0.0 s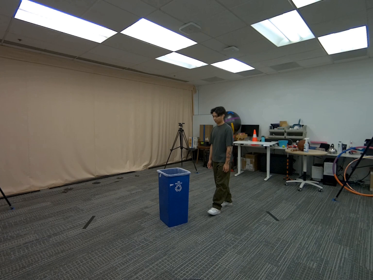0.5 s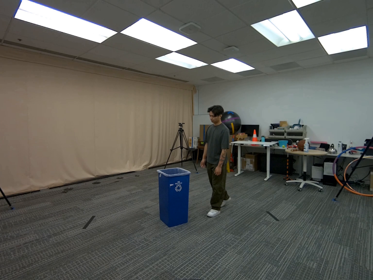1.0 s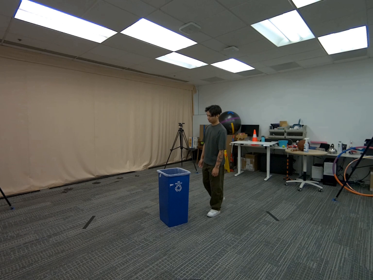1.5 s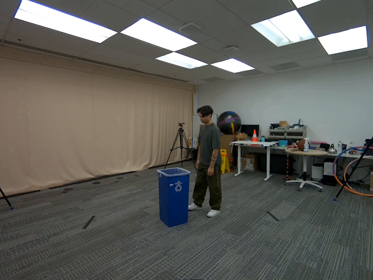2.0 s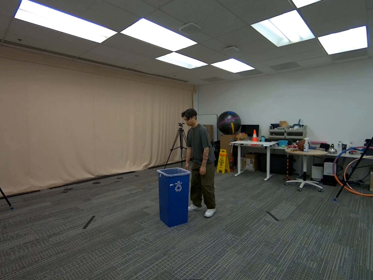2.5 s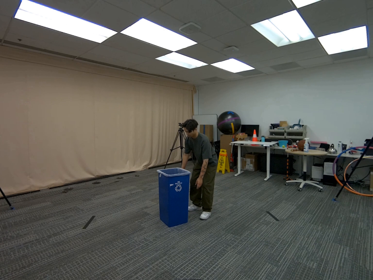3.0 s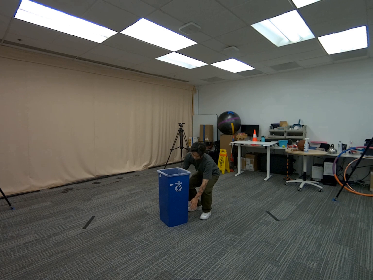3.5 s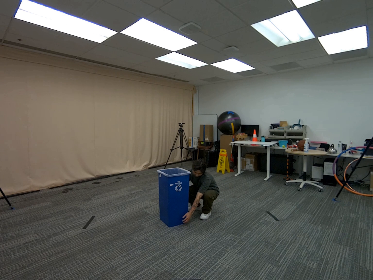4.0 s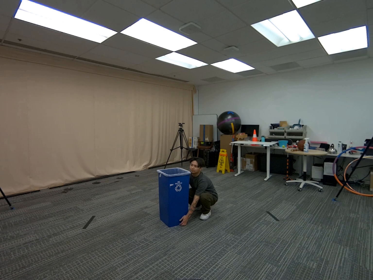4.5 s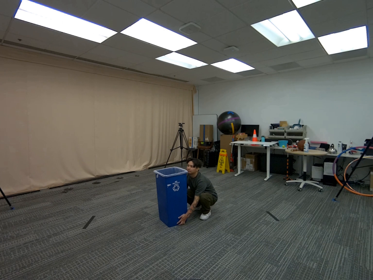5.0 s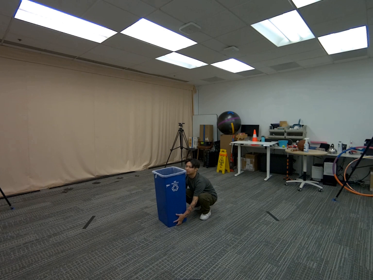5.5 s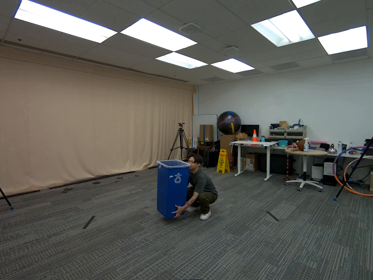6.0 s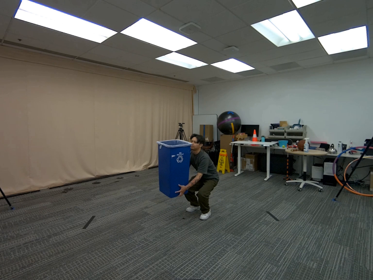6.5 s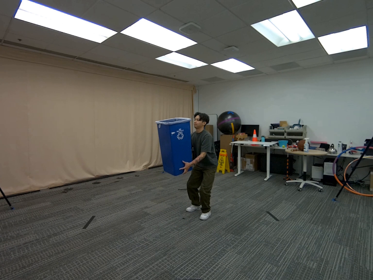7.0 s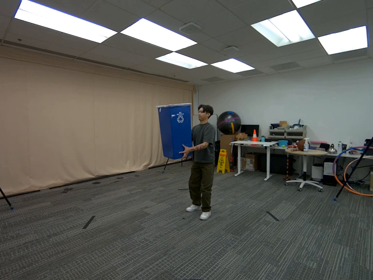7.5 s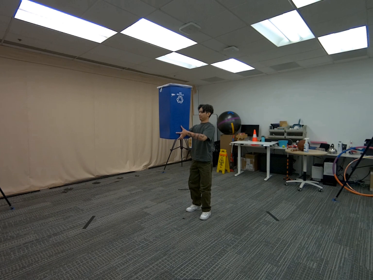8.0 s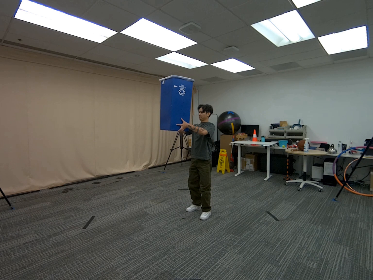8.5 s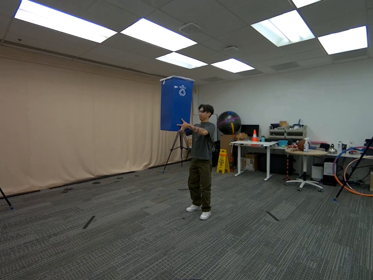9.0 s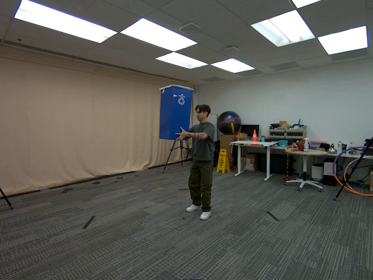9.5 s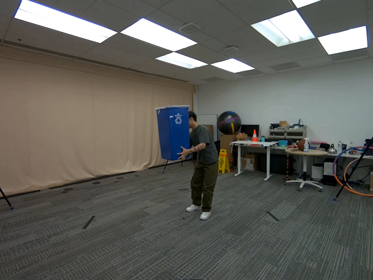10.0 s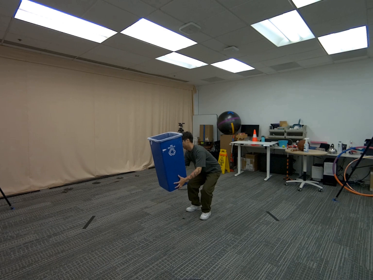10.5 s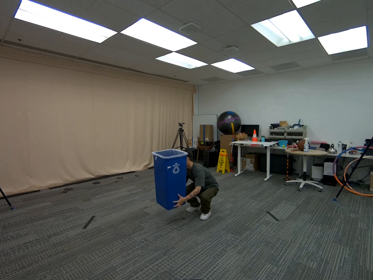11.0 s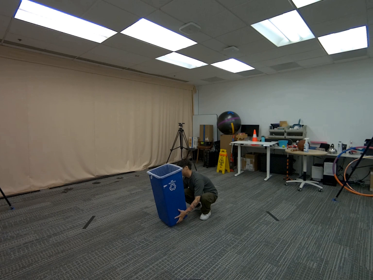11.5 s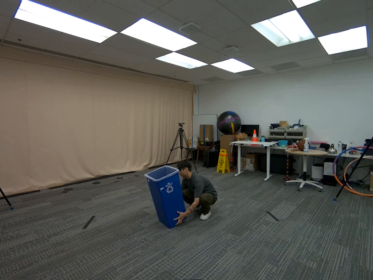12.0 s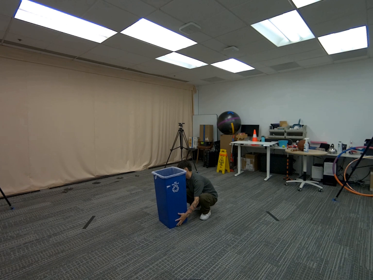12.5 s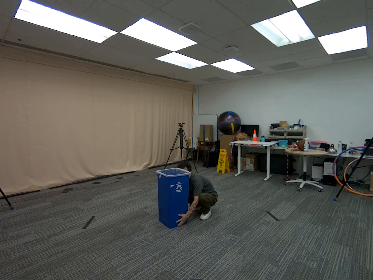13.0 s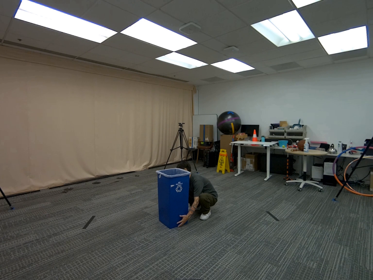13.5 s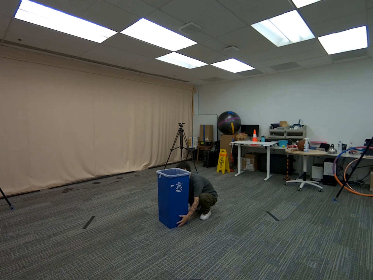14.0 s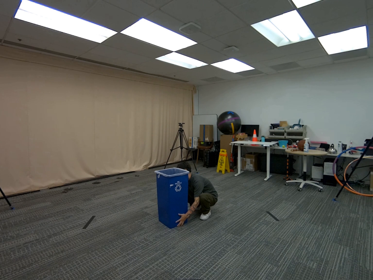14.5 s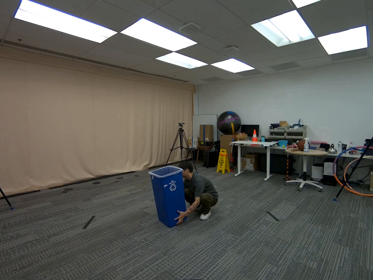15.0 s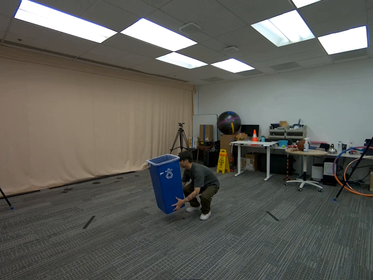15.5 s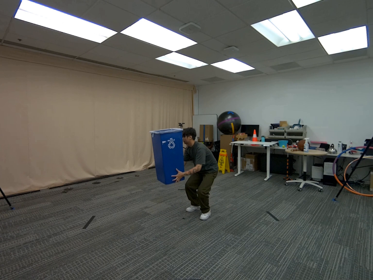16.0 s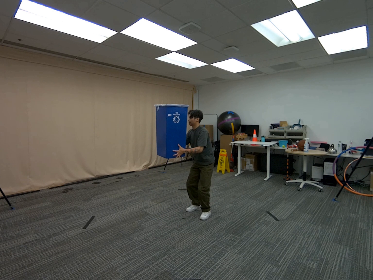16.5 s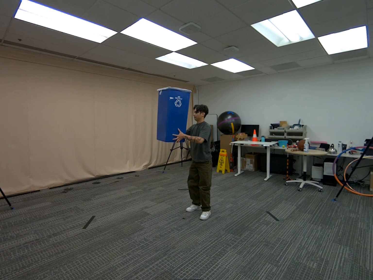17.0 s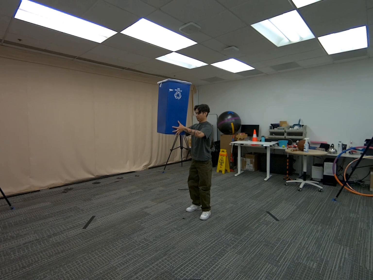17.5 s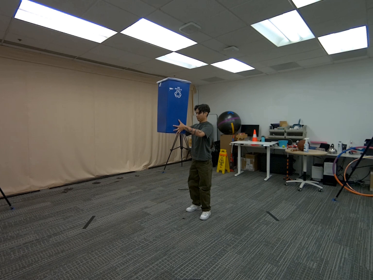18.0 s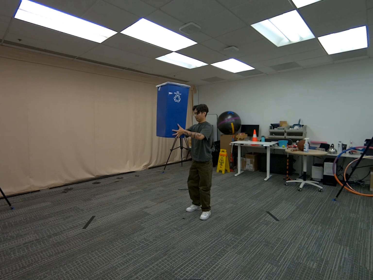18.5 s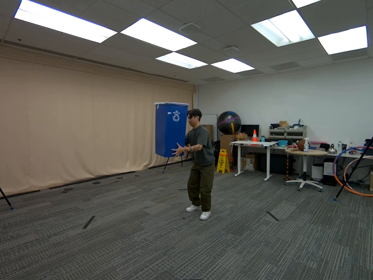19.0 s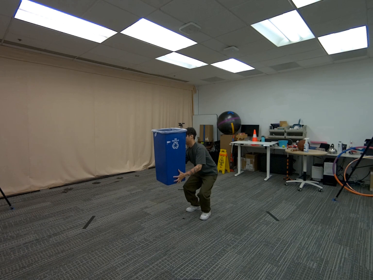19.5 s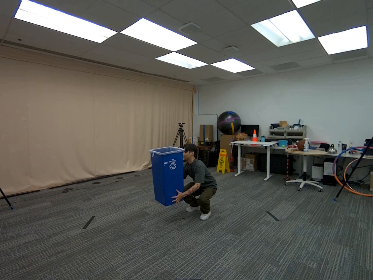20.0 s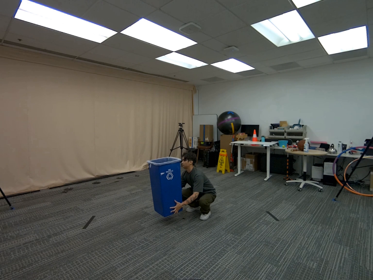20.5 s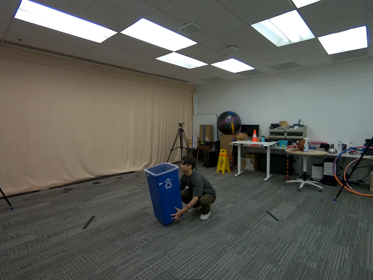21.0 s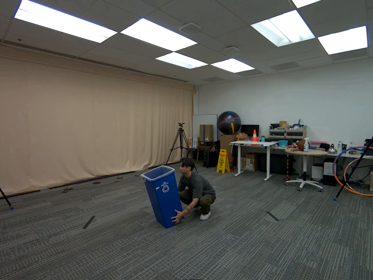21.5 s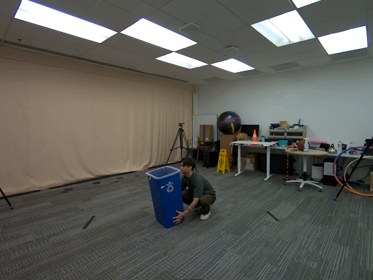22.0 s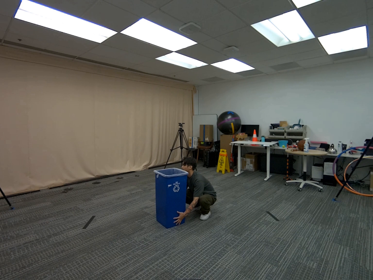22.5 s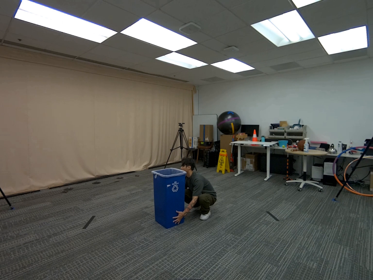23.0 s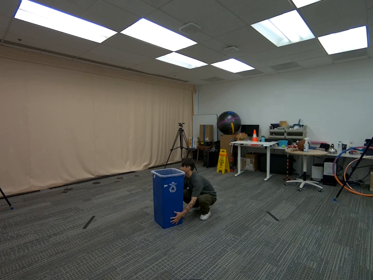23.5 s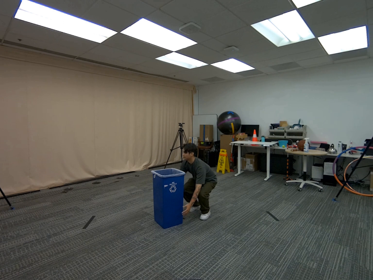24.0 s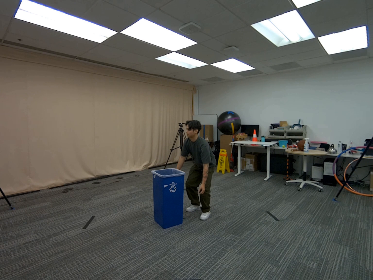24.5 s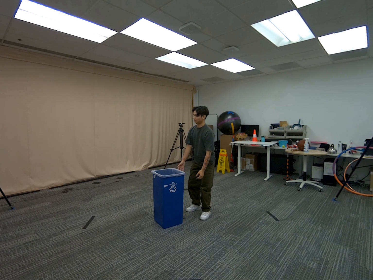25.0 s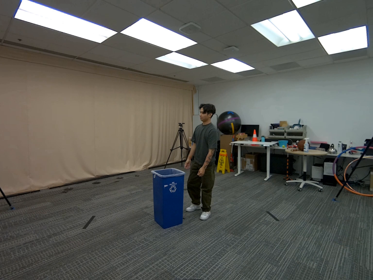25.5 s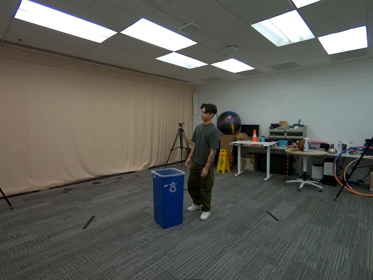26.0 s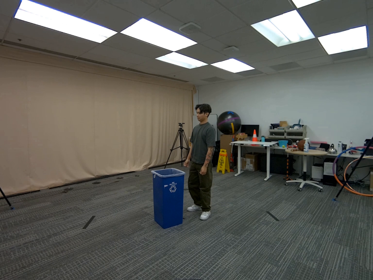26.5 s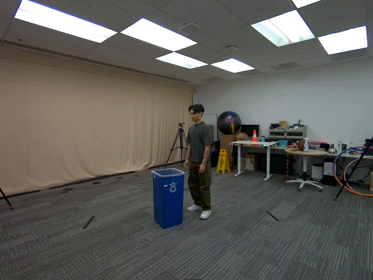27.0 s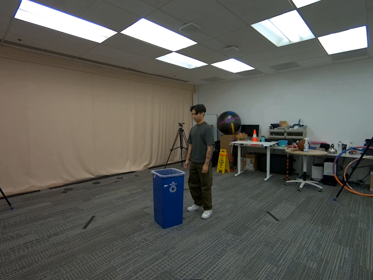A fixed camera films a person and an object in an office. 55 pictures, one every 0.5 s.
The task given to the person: Pick up trash can from the bottom of the container, walk within the bounding area and place on the floor.
